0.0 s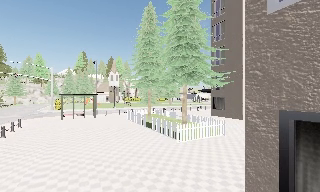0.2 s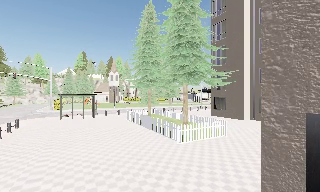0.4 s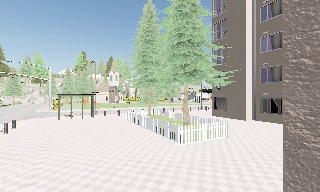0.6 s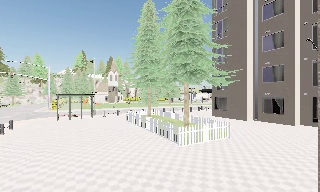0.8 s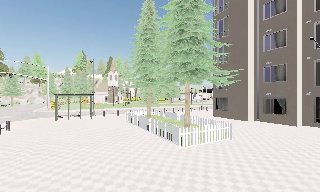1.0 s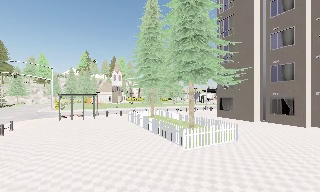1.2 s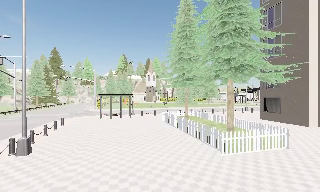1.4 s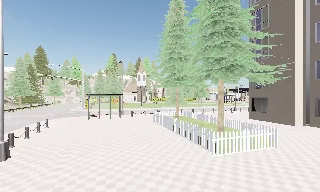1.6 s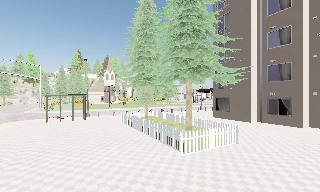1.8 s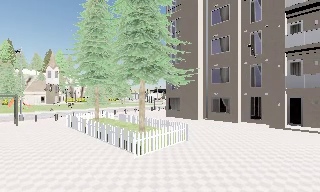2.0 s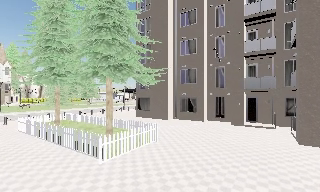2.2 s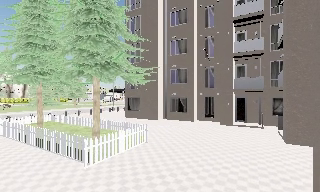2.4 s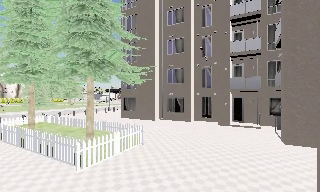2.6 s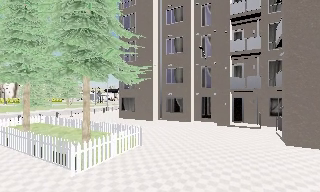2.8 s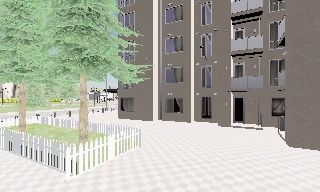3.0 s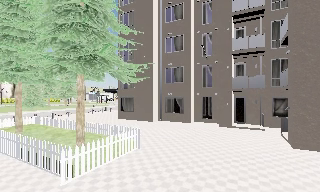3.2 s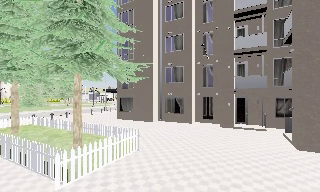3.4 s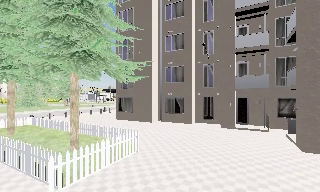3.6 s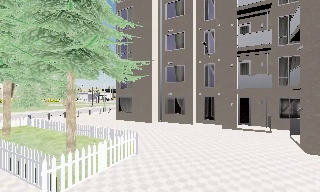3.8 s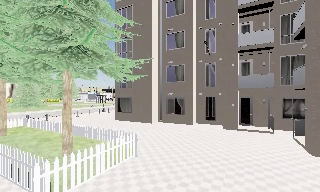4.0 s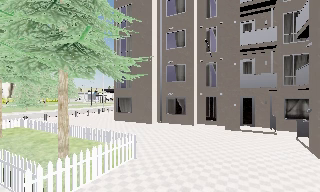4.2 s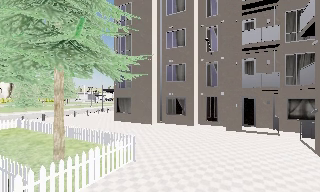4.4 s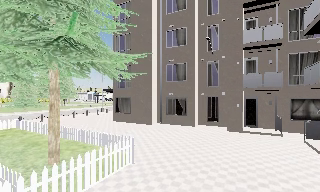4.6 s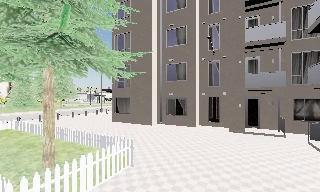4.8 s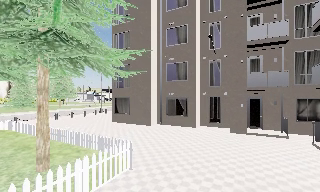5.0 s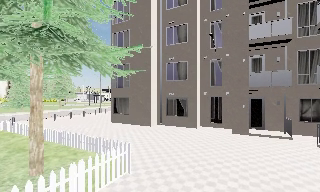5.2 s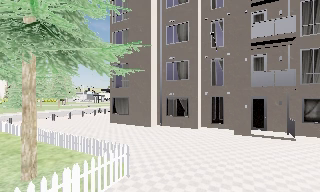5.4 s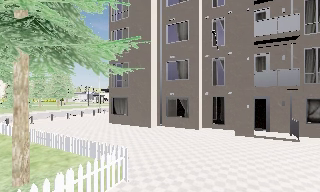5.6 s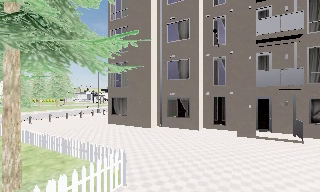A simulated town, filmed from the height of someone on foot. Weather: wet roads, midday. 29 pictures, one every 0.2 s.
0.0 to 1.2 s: The scene slides to the right, as the camera pans about 15 degrees to its left. It travels forward, about 1.5 m, so what stands in front looms larger.
1.2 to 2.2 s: The camera pans to its right, which is clockwise from overhead, by about 45 degrees. It travels forward, about 1 m.
2.2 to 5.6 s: The camera travels forward, about 4 m, so what stands in front looms larger.
The film runs forward here.
